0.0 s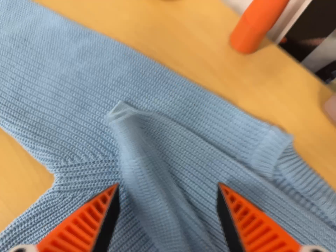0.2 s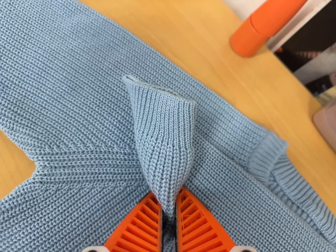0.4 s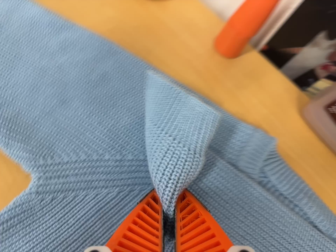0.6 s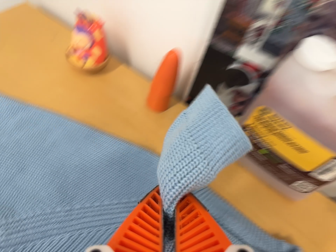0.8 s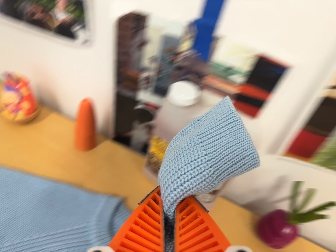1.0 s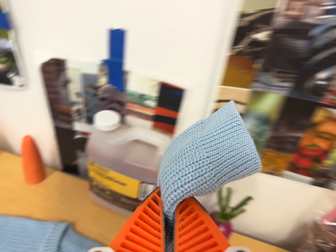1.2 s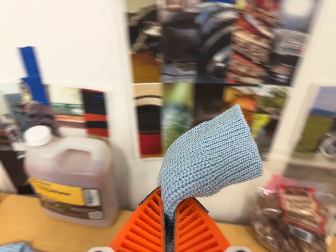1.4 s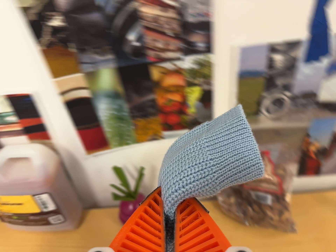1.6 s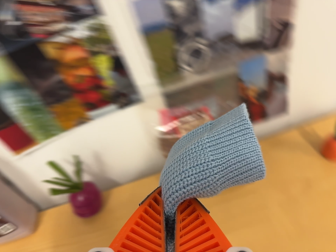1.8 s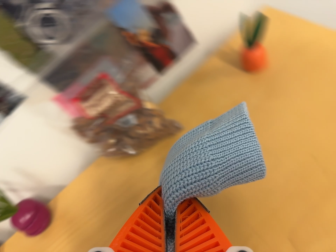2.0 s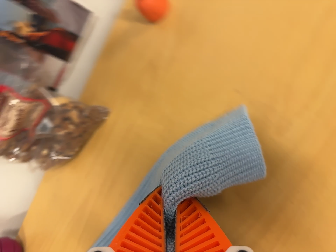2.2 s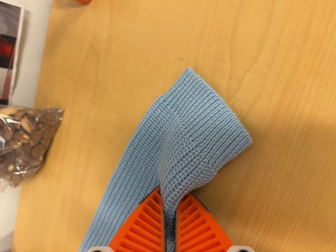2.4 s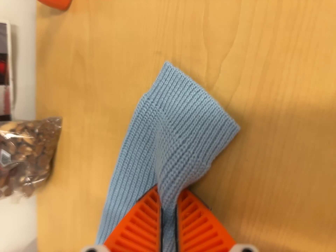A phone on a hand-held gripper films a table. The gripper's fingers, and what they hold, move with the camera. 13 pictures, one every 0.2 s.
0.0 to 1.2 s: The camera swings to its right by about 25 degrees, and the scene slides to the left. It travels to its right and backward, about 32 cm, so close, fixed things drift to the left. Its aim tips toward the top of its view by about 25 degrees, and the scene shifts downward. It rolls about its line of sight by about 30 degrees, and the scene rotates counterclockwise.
1.2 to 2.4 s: The camera travels to its right, about 50 cm, so close, fixed things drift to the left. Its aim tips toward the bottom of its view by about 25 degrees, and the scene shifts upward. It rolls about its line of sight by about 90 degrees, and the scene rotates counterclockwise.
The film runs backward here.
